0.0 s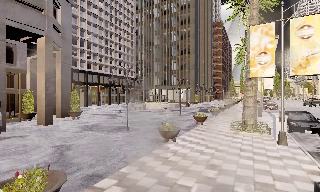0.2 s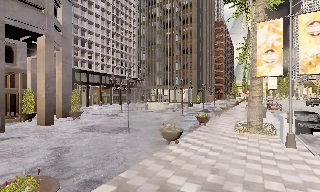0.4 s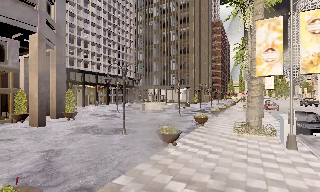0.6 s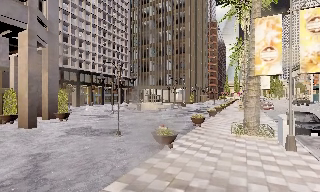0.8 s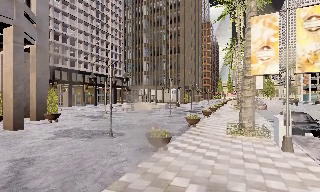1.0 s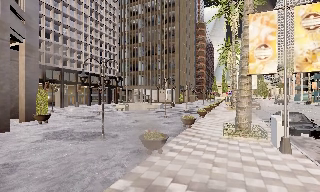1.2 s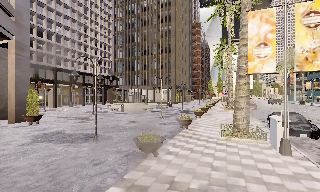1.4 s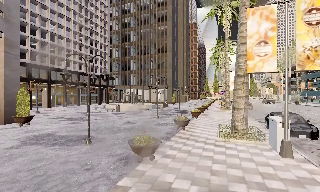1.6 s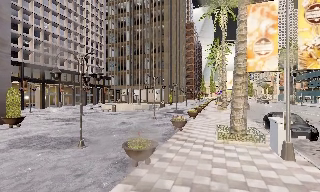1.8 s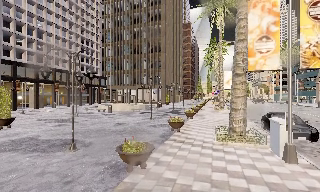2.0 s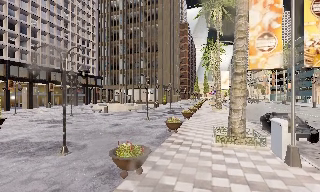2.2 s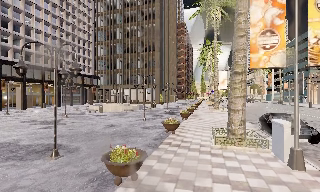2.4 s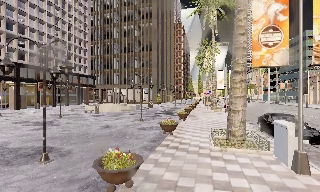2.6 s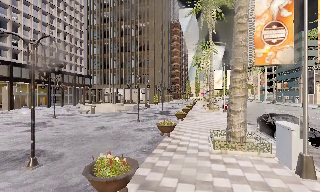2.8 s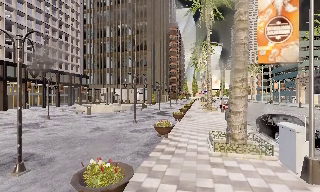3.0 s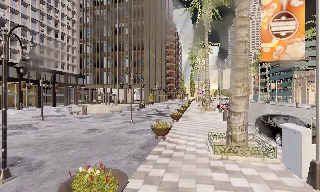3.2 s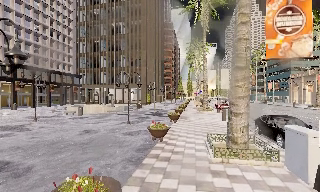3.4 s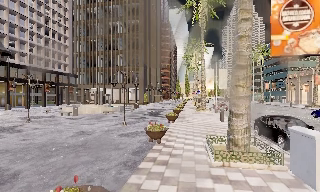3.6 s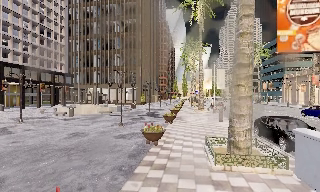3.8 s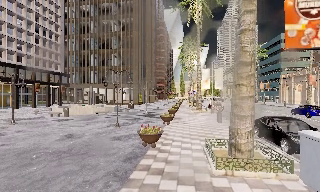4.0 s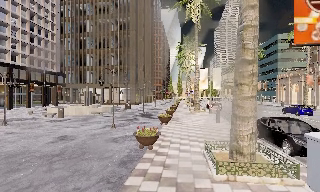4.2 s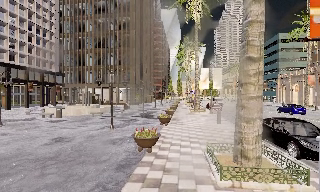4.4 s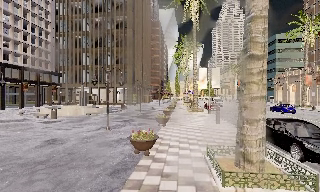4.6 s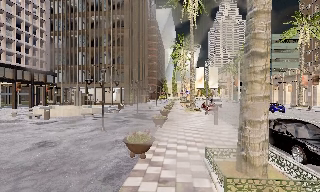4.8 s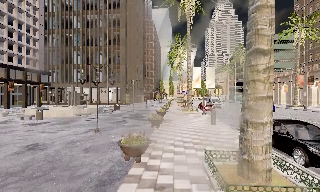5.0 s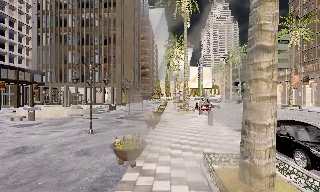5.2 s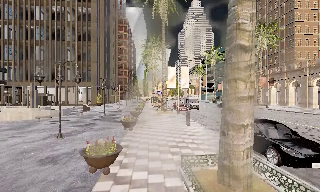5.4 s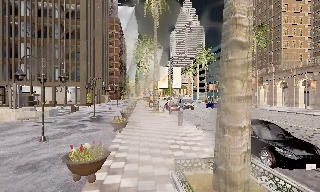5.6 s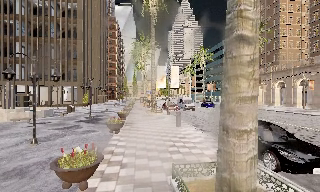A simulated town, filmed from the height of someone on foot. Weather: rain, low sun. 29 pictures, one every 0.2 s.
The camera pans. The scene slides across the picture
to the left.
The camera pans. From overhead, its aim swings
clockwise.
0.0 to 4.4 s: The camera pans to its right, which is clockwise from overhead, by about 20 degrees. It travels forward, about 8 m, so what stands in front looms larger.
4.4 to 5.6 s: The scene slides to the left, as the camera pans about 15 degrees to its right. It travels forward, about 2 m, so what stands in front looms larger.
The film runs forward here.
